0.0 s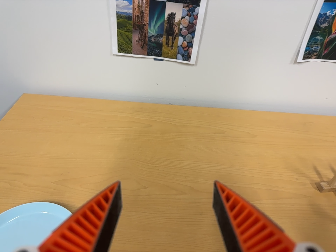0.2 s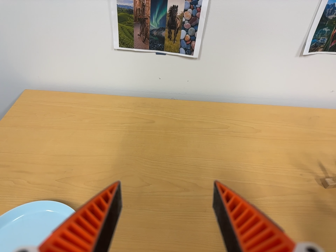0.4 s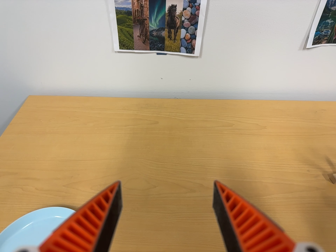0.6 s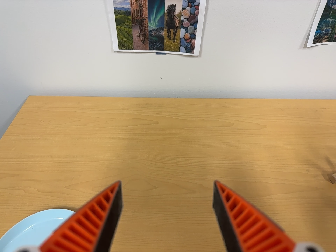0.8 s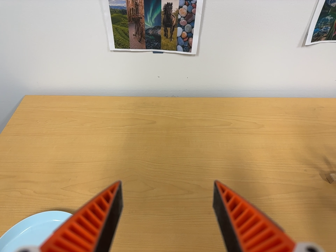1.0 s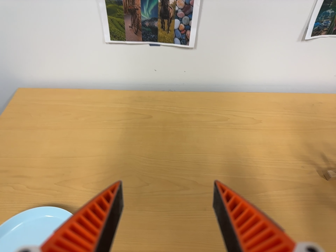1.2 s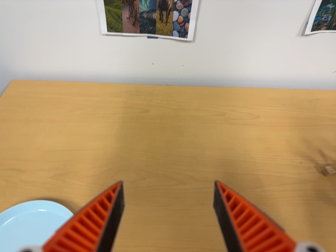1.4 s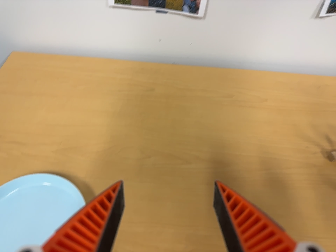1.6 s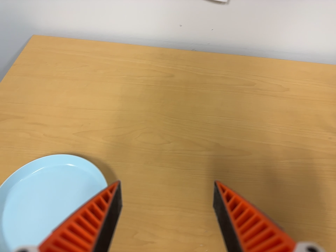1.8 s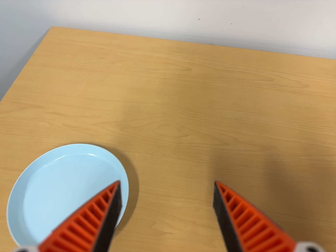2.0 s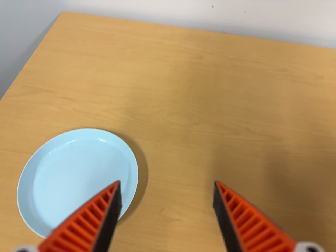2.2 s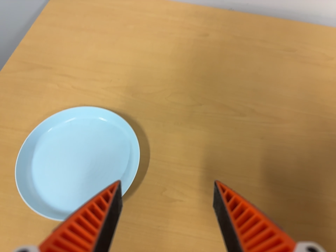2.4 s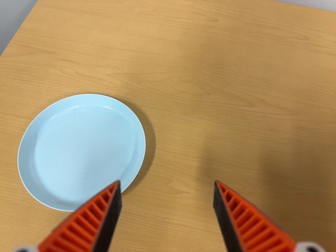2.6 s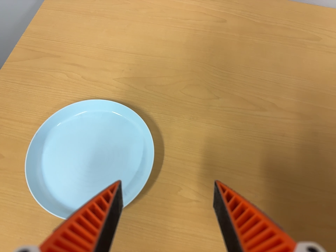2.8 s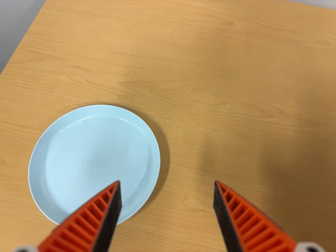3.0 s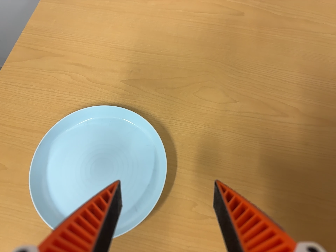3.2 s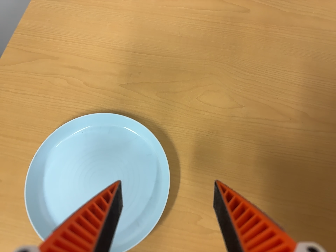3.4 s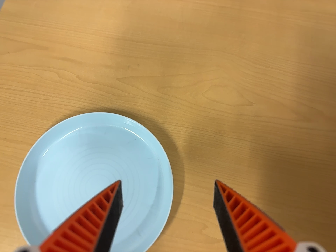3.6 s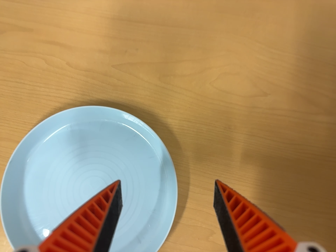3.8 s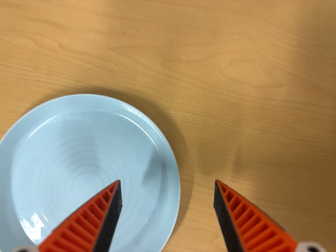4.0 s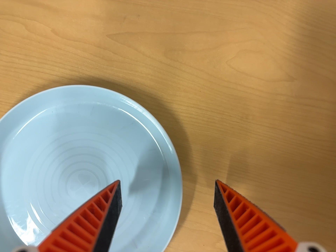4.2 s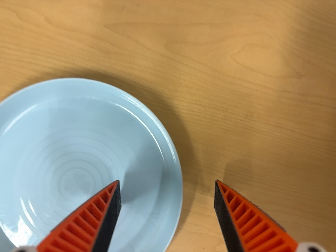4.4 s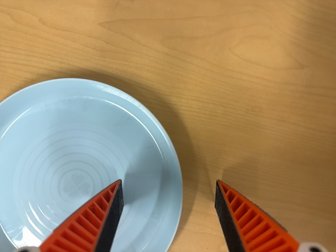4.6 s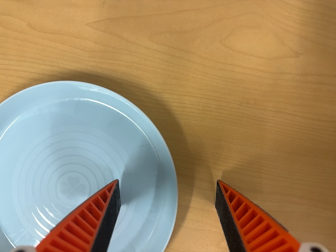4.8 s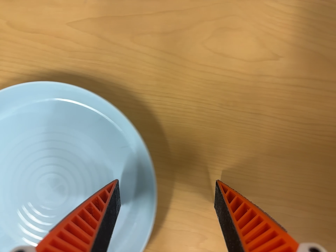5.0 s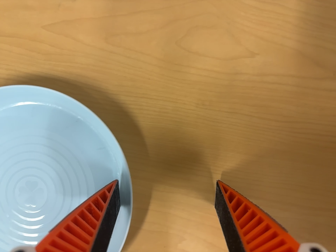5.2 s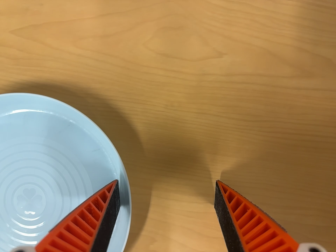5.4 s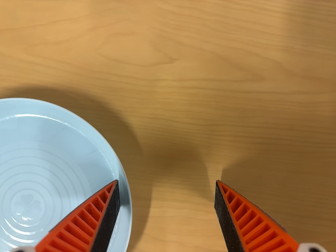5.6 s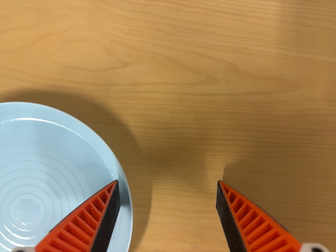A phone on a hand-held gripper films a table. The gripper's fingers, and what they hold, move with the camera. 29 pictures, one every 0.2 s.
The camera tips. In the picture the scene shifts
upward.
0.0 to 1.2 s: The camera travels toward the top of its view, about 5 cm.
1.2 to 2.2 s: The camera travels to its left and toward the bottom of its view, about 10 cm, so close, fixed things drift to the right. Its aim tips toward the bottom of its view by about 10 degrees, and the scene shifts upward. It rolls about its line of sight by about 10 degrees, and the scene rotates clockwise.
2.2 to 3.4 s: The camera travels toward the top of its view and forward, about 14 cm. Its aim tips toward the bottom of its view by about 15 degrees.
3.4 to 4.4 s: The camera travels forward, about 10 cm, so what stands in front looms larger. Its aim tips toward the bottom of its view by about 10 degrees, and the scene shifts upward.
4.4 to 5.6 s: The camera travels to its right, about 14 cm, so close, fixed things drift to the left. It rolls about its line of sight by about 10 degrees, and the scene rotates counterclockwise.
The film runs forward here.
